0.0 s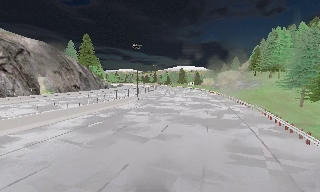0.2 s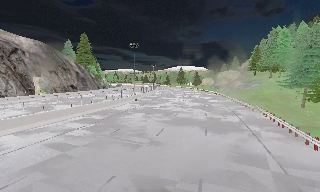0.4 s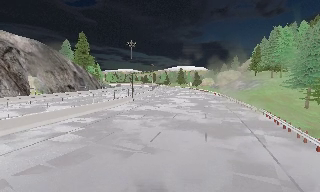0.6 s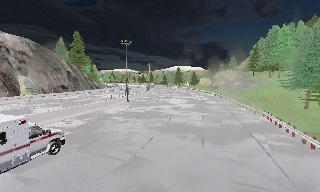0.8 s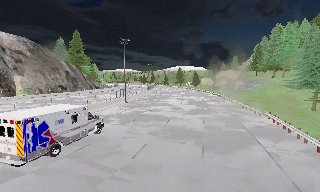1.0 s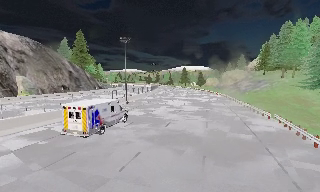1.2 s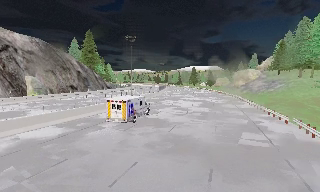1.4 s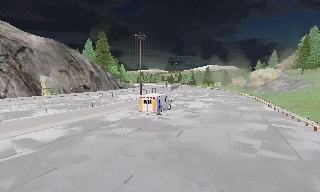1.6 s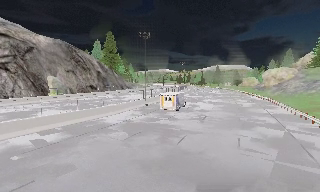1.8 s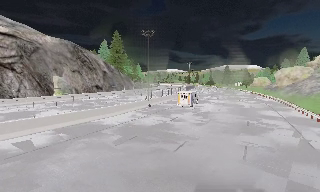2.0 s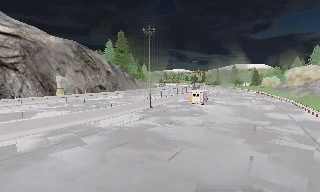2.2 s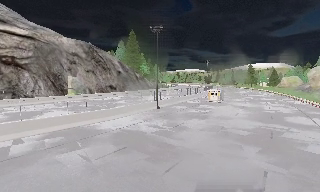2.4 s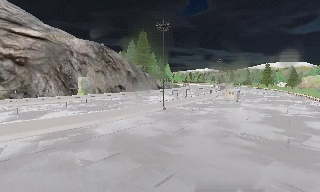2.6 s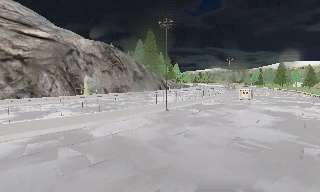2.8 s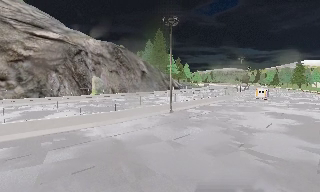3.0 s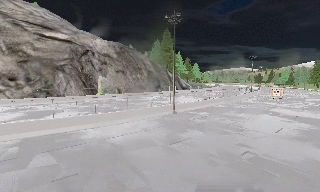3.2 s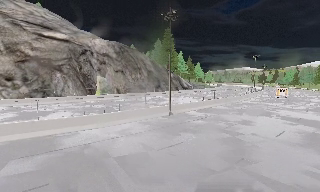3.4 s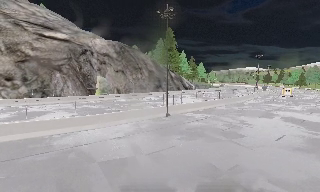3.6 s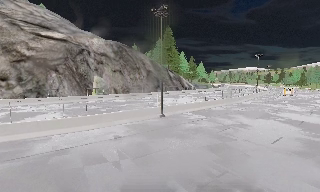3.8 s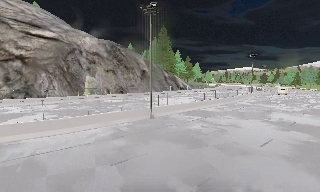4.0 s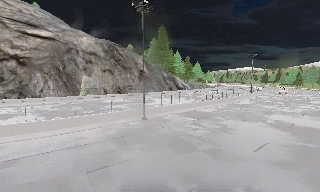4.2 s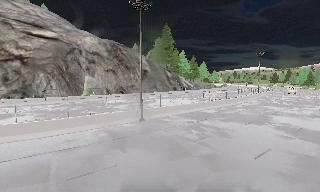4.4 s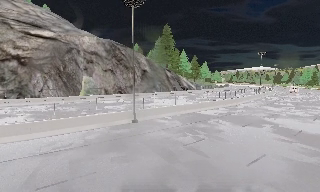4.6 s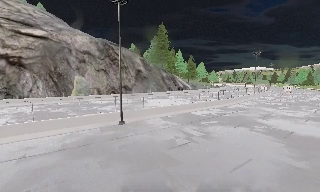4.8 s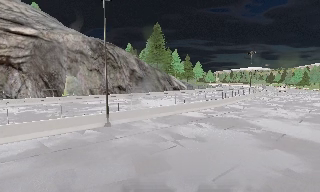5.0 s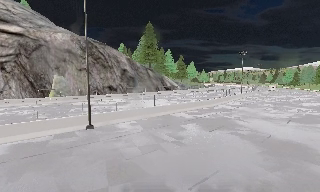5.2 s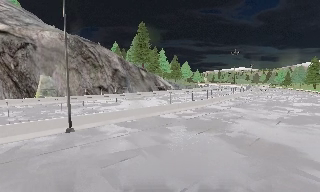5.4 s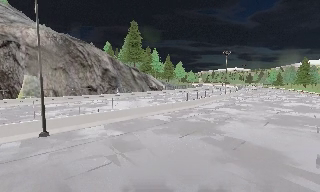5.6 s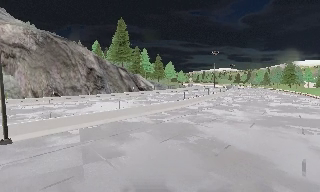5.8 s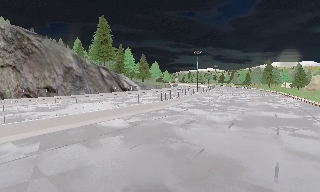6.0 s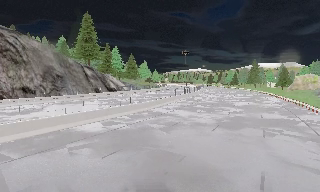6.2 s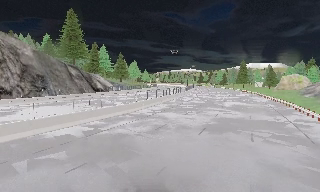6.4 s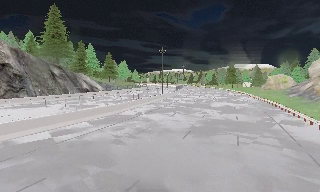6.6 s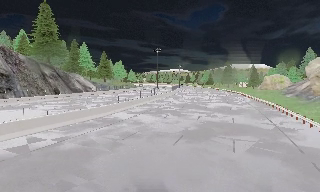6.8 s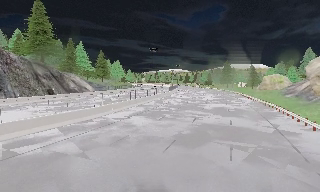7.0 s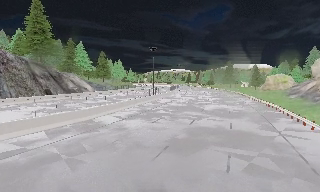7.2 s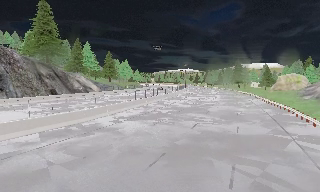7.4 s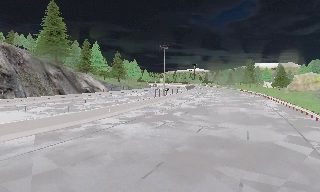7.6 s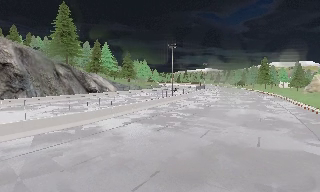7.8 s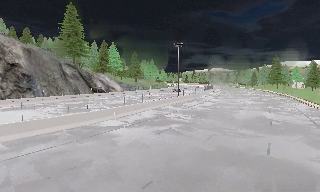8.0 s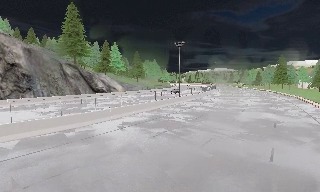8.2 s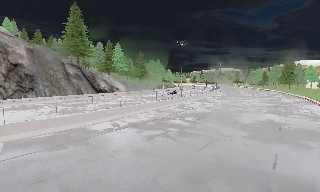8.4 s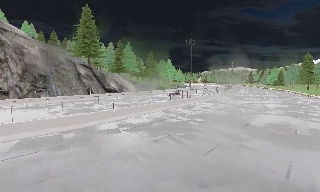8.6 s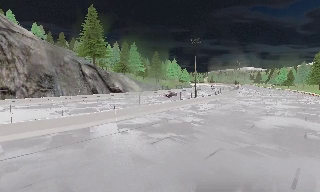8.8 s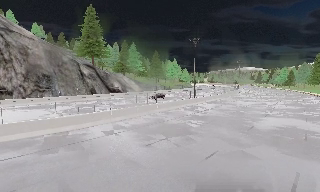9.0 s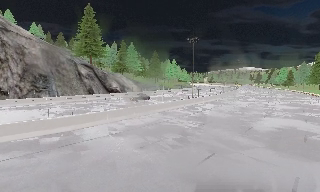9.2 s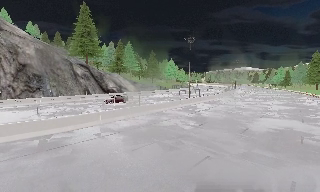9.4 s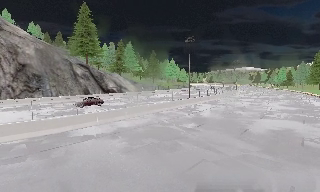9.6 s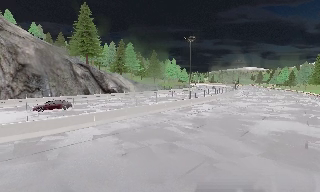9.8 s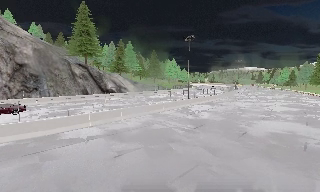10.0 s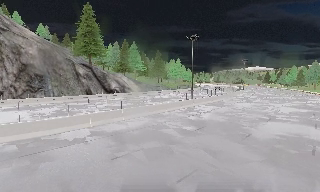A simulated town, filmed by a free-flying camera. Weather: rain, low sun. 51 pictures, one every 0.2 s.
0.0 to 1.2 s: The camera travels forward, about 7 m, so what stands in front looms larger.
1.2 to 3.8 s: The camera pans to its left, which is counterclockwise from overhead, by about 35 degrees. It travels forward and to its right, about 16 m.
3.8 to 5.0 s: The camera travels to its right and forward, about 6 m, so close, fixed things drift to the left.
5.0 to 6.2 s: The camera swings to its right by about 20 degrees, and the scene slides to the left. It travels forward and to its right, about 8 m, so what stands in front looms larger.
6.2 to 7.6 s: The camera travels forward and to its right, about 8 m, so what stands in front looms larger.
7.6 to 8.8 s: The camera pans to its left, which is counterclockwise from overhead, by about 10 degrees. It travels forward and to its right, about 4.5 m, so what stands in front looms larger. It loses speed.
8.8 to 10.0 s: The camera travels forward and to its right, about 2.5 m, so what stands in front looms larger.
The film runs forward here.
